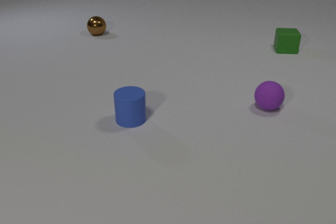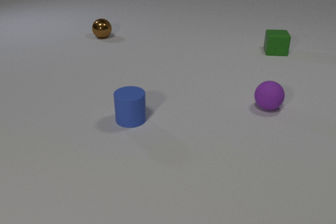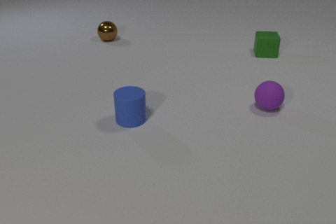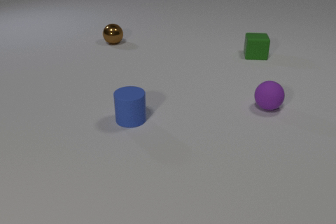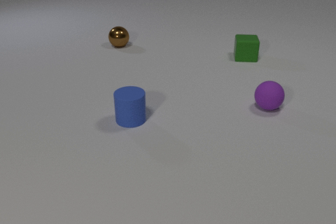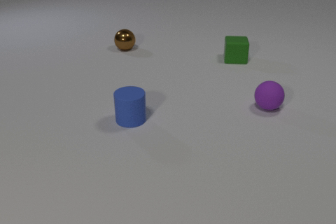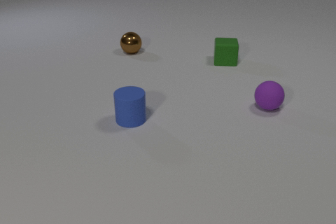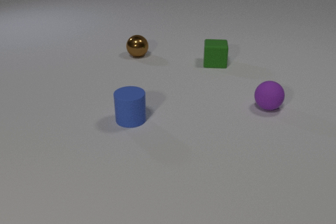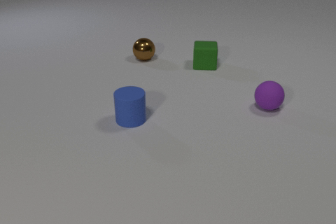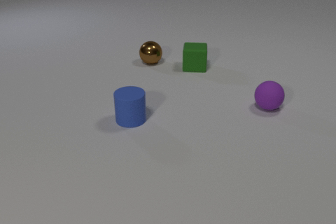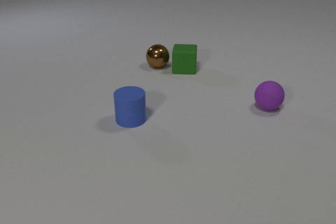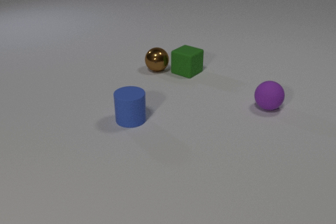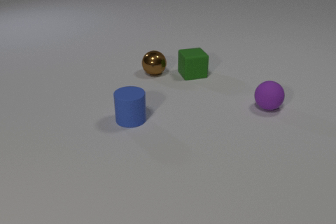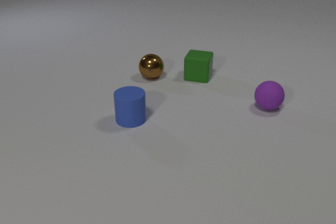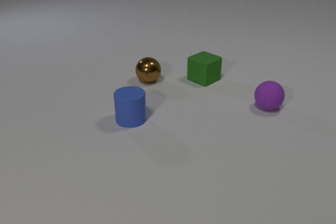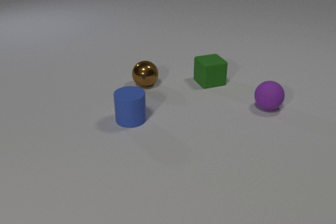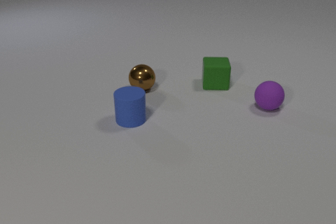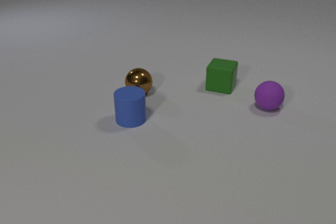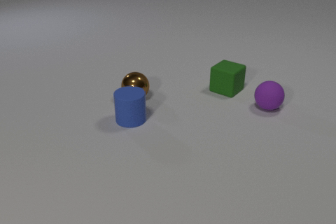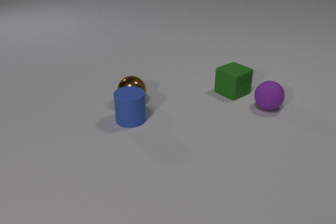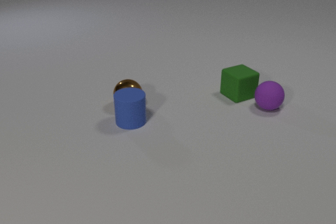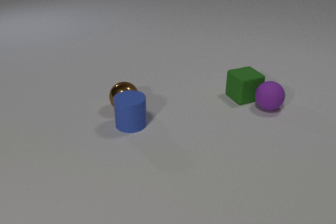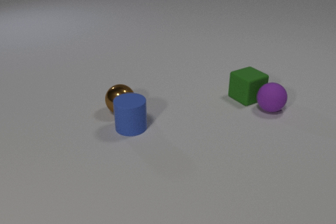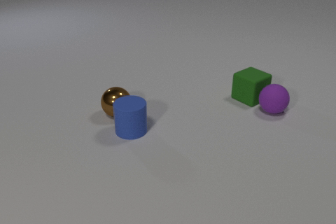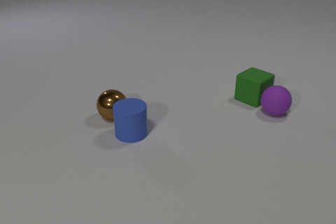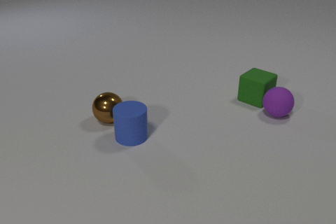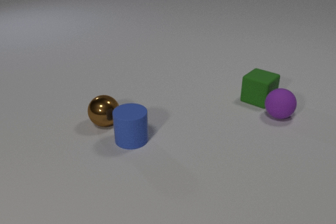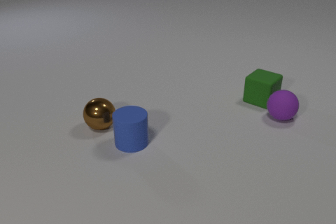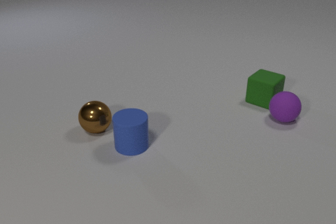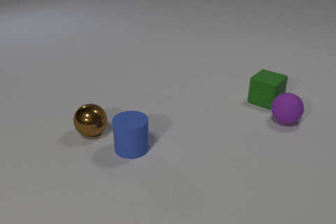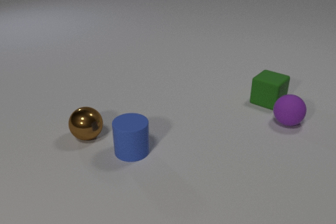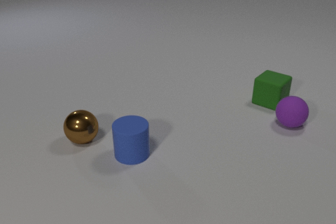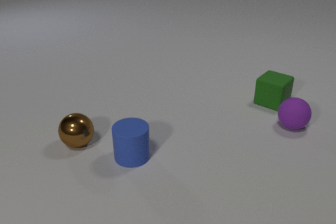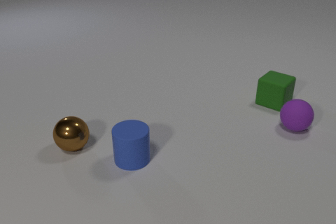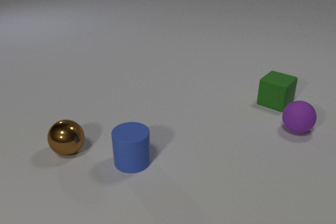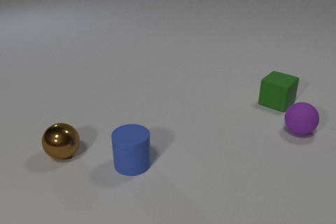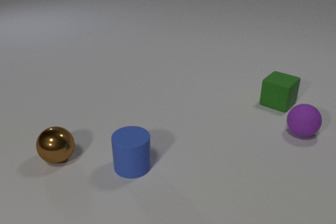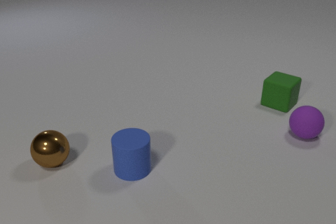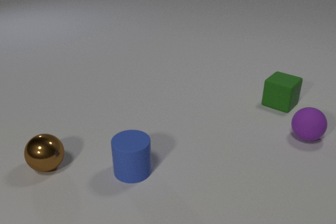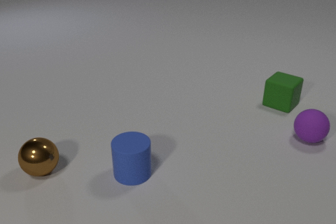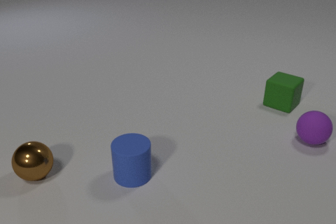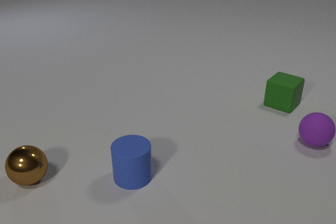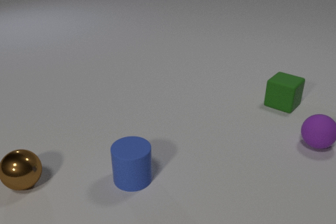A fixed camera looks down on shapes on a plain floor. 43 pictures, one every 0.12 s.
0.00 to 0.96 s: The green rubber cube slides to the left and toward the camera. The brown metal sphere rolls toward the camera and to the right.
0.96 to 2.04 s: The green rubber cube slides toward the camera. The brown metal sphere rolls toward the camera. The green rubber cube and the brown metal sphere collide.
2.04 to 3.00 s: The green rubber cube slides to the right and toward the camera. The brown metal sphere rolls toward the camera and to the left. The blue rubber cylinder slides toward the camera. The purple rubber sphere rolls toward the camera and to the right. The brown metal sphere and the blue rubber cylinder collide. The green rubber cube and the purple rubber sphere collide.
3.00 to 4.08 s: The green rubber cube slides to the right. The brown metal sphere rolls toward the camera and to the left. The blue rubber cylinder slides toward the camera. The purple rubber sphere rolls toward the camera and to the right.
4.08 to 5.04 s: The green rubber cube slides to the right. The brown metal sphere rolls to the left and toward the camera. The blue rubber cylinder slides toward the camera. The purple rubber sphere rolls toward the camera and to the right.
What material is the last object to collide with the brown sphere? rubber.
How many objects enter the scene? 0.
What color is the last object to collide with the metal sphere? blue.
